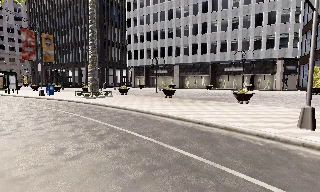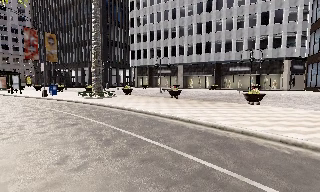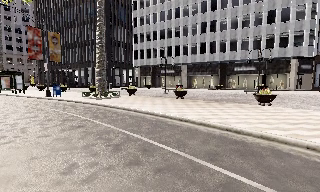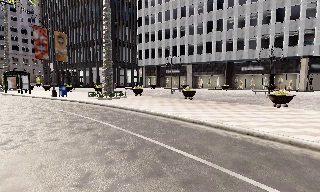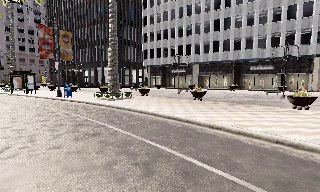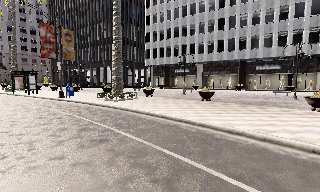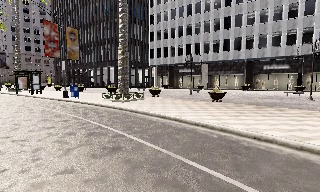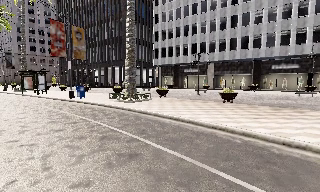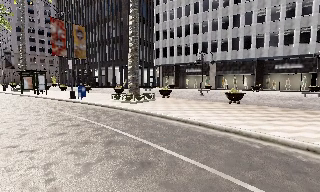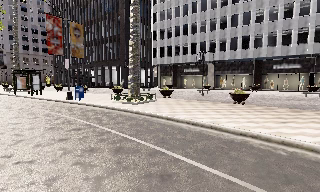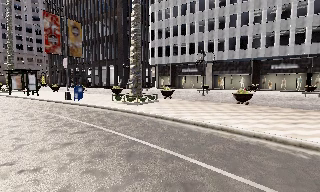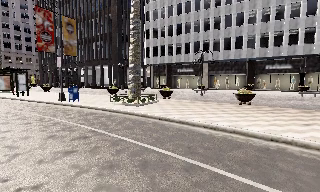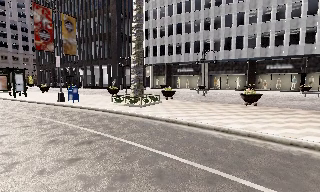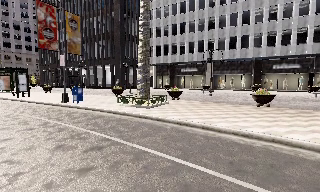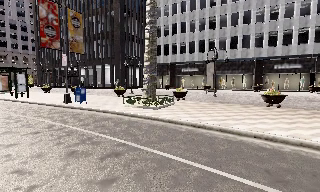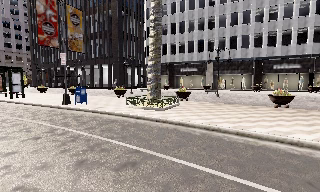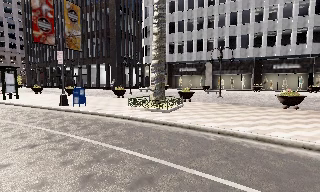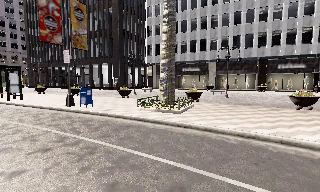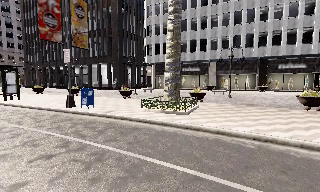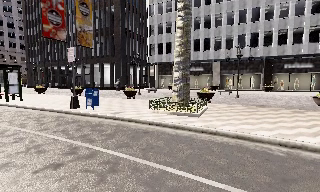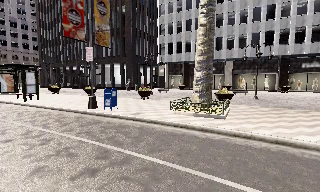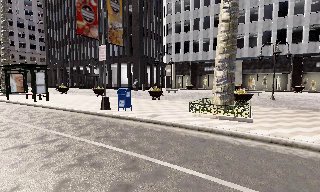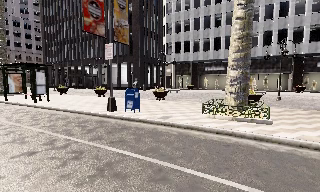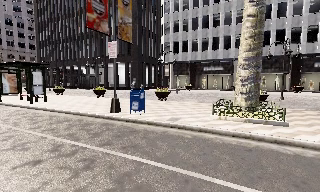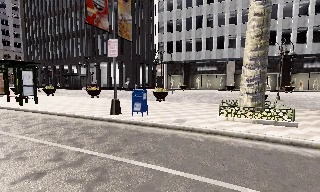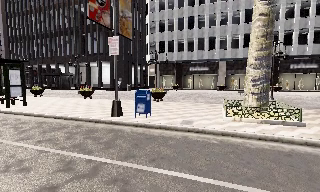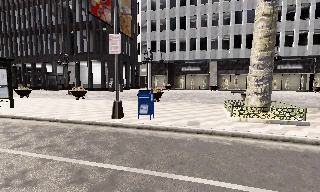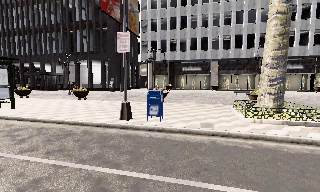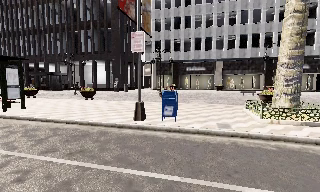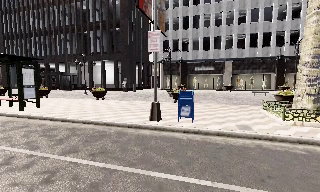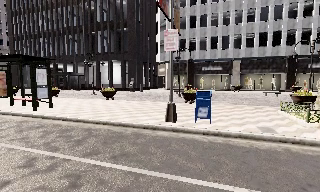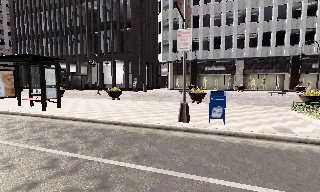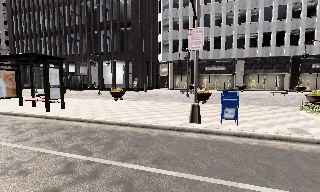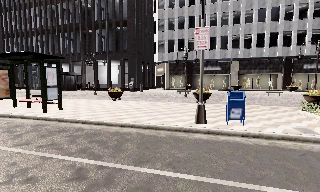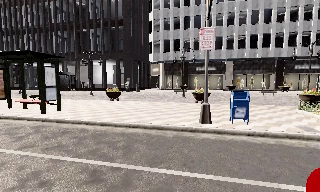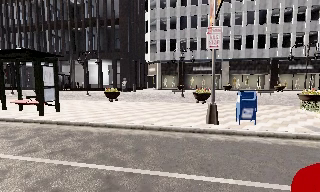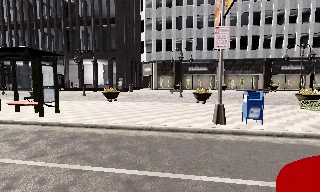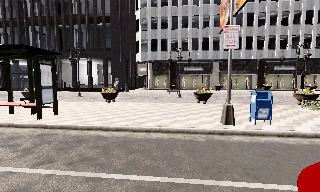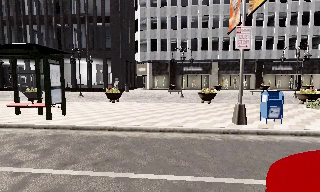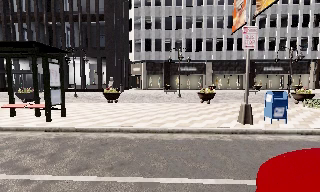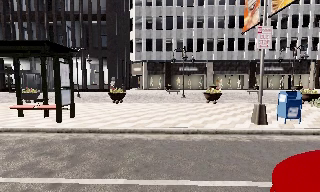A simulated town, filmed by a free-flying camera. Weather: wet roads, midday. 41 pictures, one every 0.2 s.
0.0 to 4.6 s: The camera travels to its left and forward, about 13 m, so close, fixed things drift to the right.
4.6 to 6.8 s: The camera pans to its right, which is clockwise from overhead, by about 15 degrees. It travels to its left, about 6 m.
6.8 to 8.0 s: The camera pans to its right, which is clockwise from overhead, by about 10 degrees. It travels to its left, about 3 m.
The film runs forward here.
